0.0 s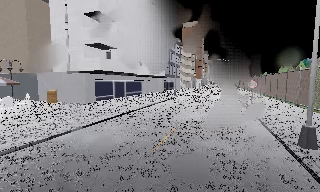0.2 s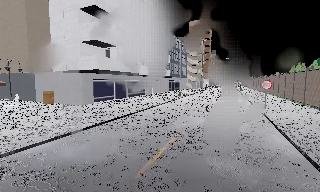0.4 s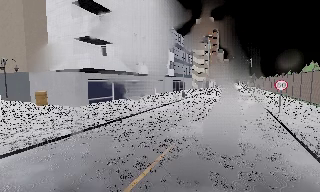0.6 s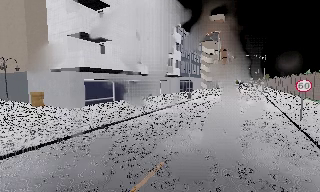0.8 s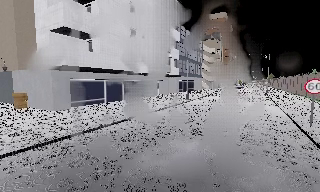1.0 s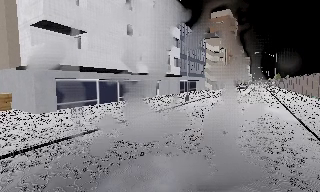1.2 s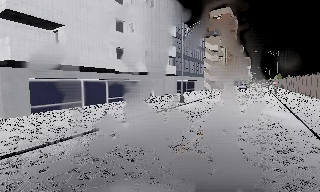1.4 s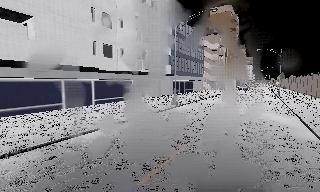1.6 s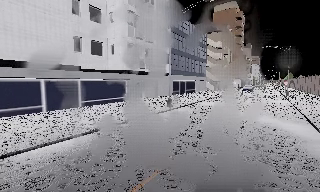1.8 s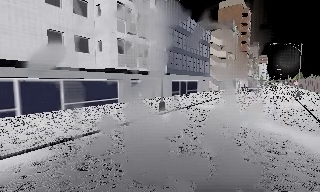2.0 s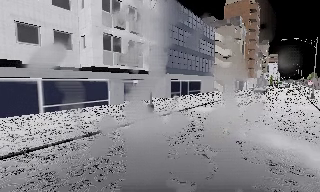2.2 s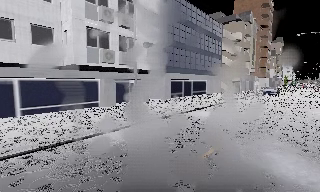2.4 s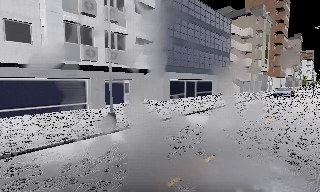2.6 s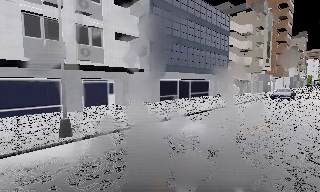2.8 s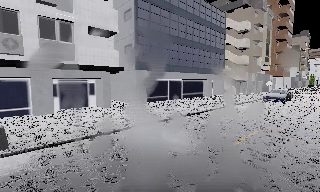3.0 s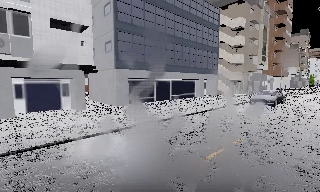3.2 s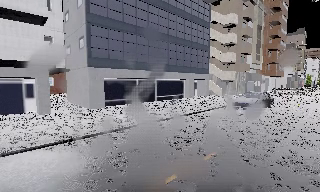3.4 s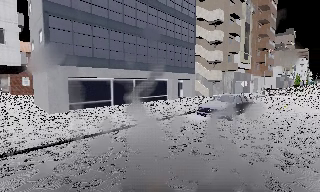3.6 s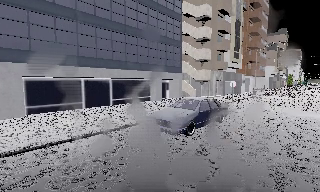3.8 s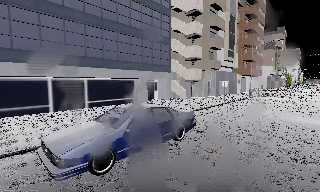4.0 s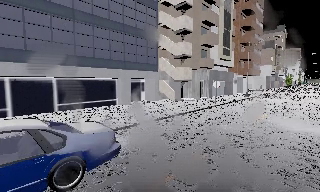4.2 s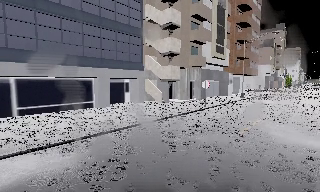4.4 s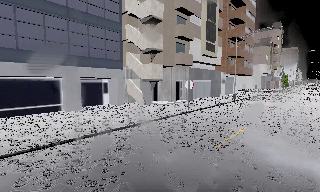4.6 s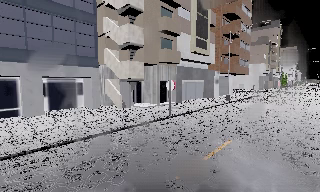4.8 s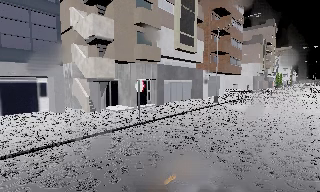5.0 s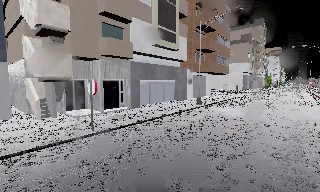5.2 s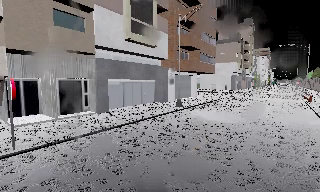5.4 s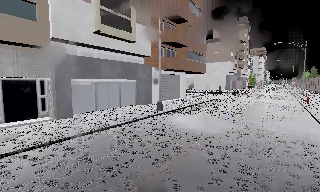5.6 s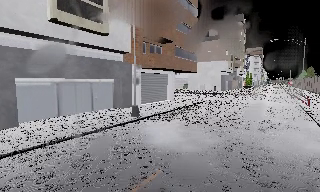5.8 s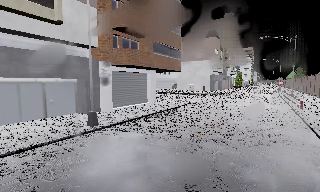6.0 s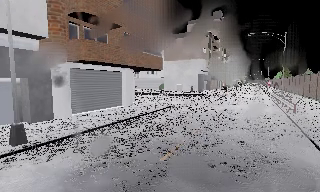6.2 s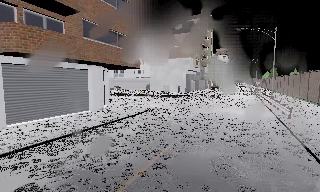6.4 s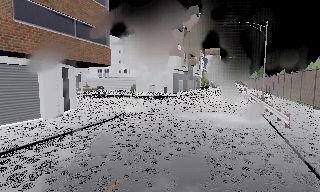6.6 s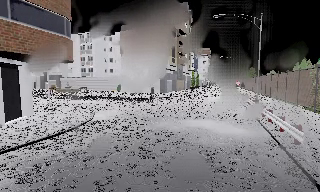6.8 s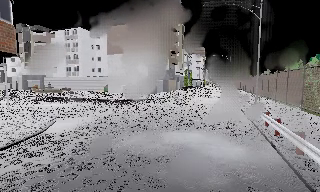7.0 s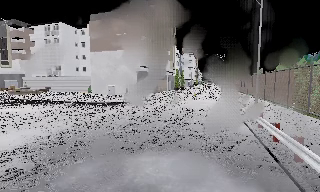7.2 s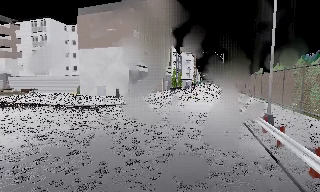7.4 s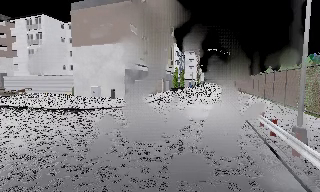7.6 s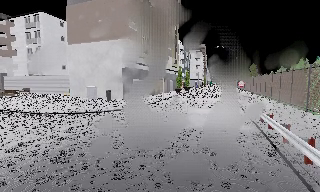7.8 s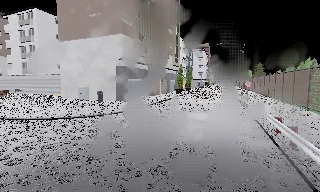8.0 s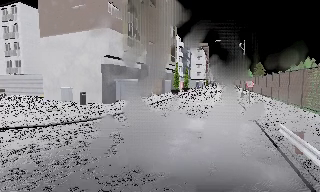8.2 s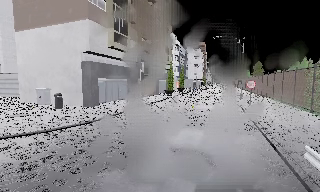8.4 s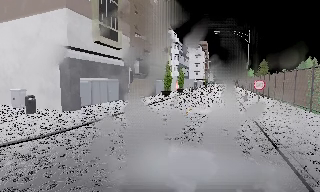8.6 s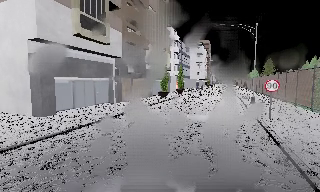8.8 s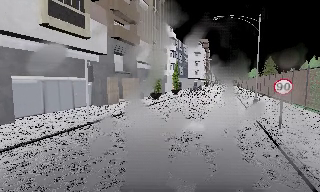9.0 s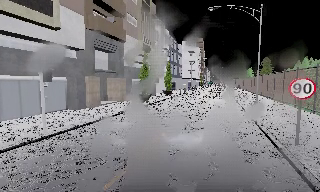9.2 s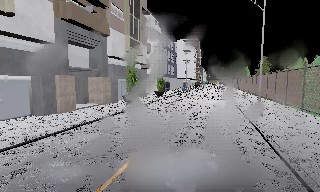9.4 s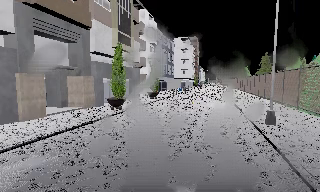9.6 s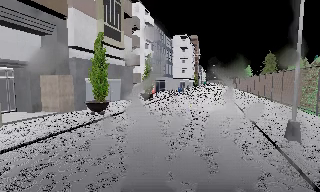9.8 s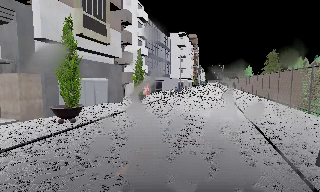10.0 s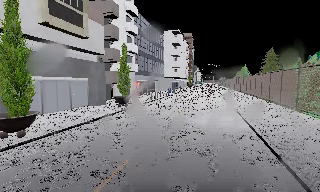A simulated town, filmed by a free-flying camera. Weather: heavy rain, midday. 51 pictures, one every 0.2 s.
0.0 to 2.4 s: The camera pans to its left, which is counterclockwise from overhead, by about 25 degrees. It travels forward and to its right, about 20 m, so what stands in front looms larger.
2.4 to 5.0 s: The camera travels to its right and forward, about 25 m, so close, fixed things drift to the left.
5.0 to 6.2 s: The camera pans to its right, which is clockwise from overhead, by about 15 degrees. It travels forward and to its right, about 14 m, so what stands in front looms larger.
6.2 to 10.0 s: The camera swings to its right by about 10 degrees, and the scene slides to the left. It travels forward, about 40 m, so what stands in front looms larger.
The film runs forward here.
